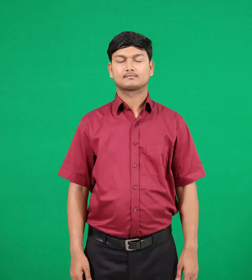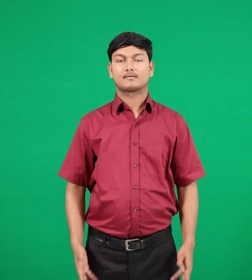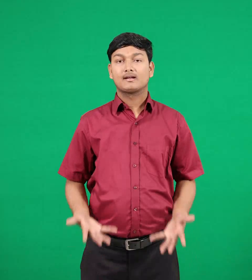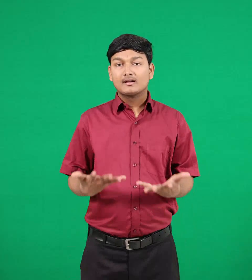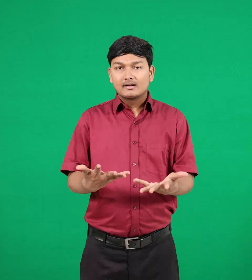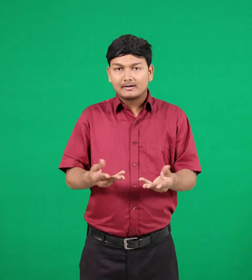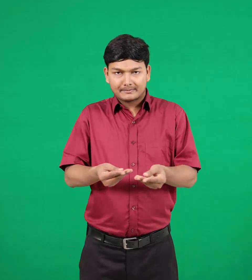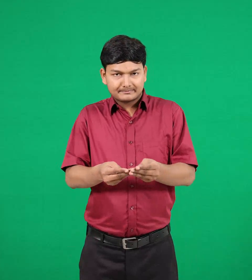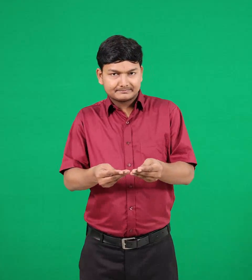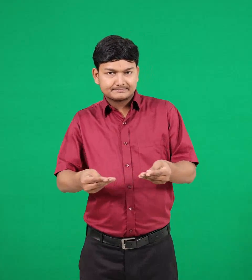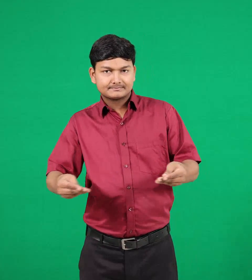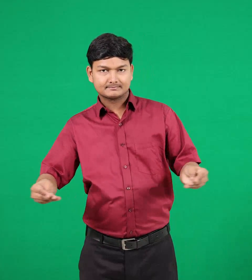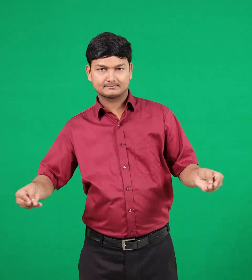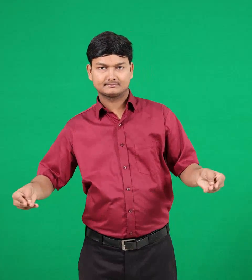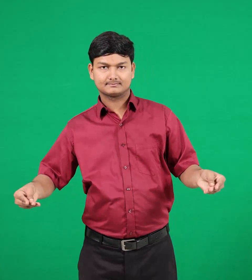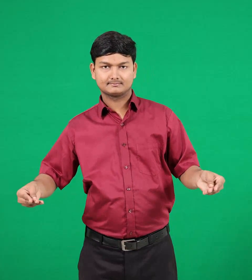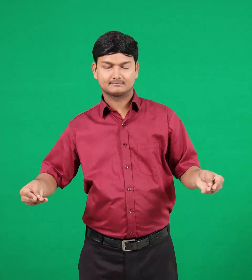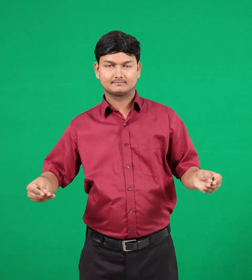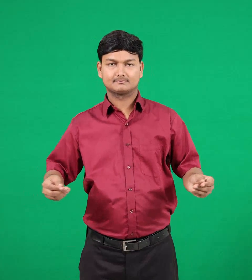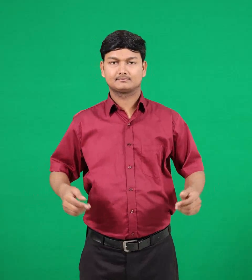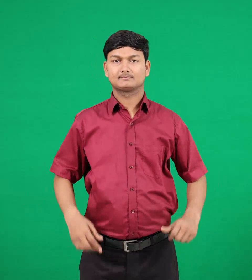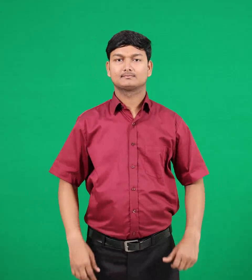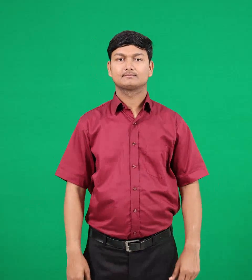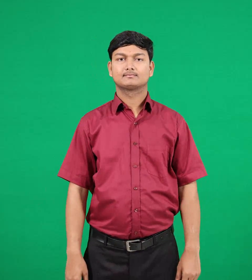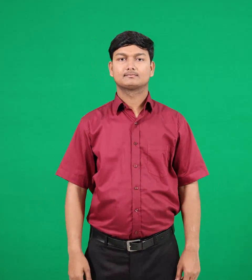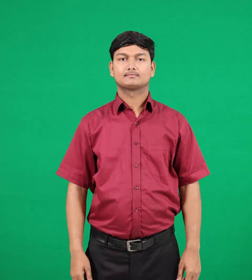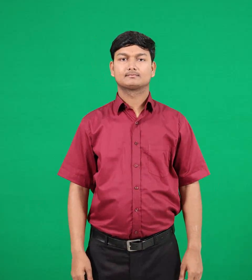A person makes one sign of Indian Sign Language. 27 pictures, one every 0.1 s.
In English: material
